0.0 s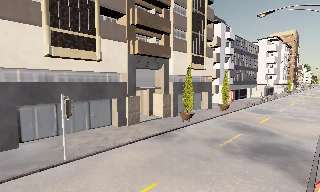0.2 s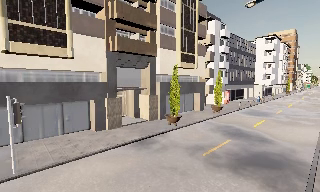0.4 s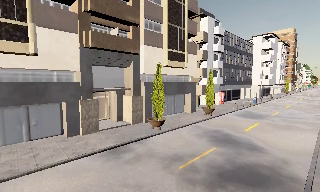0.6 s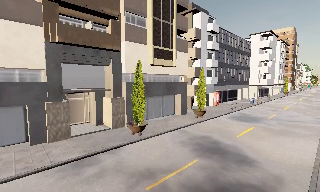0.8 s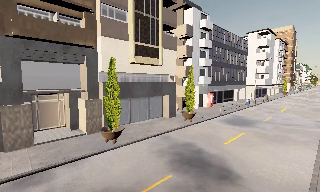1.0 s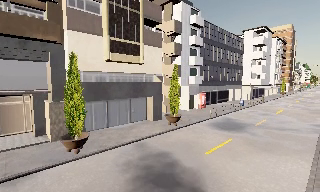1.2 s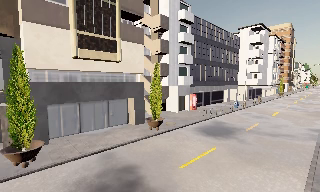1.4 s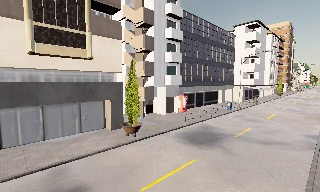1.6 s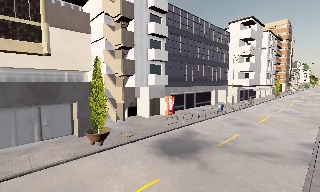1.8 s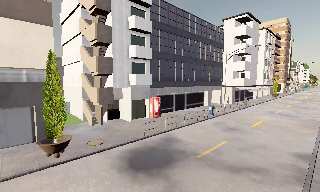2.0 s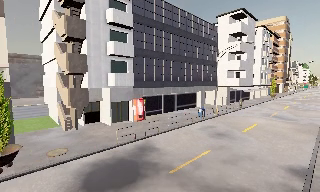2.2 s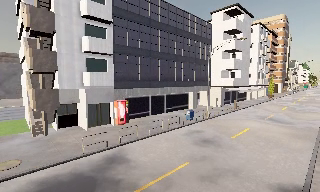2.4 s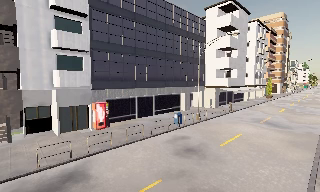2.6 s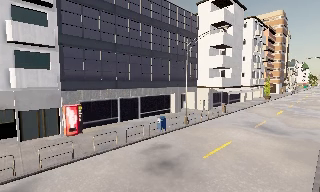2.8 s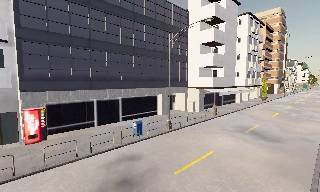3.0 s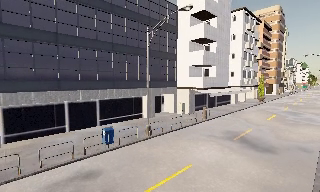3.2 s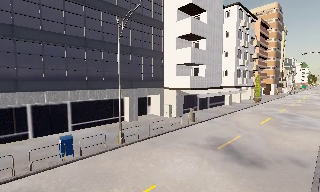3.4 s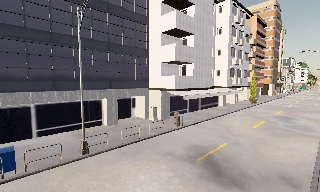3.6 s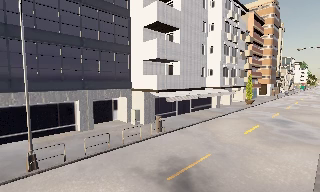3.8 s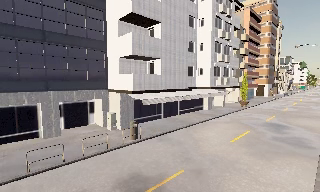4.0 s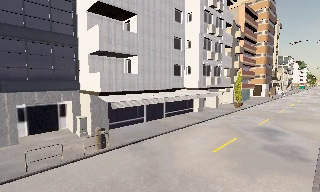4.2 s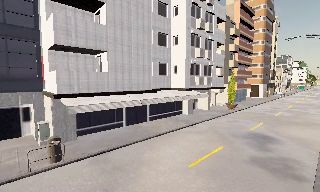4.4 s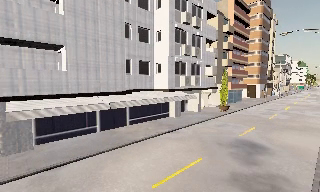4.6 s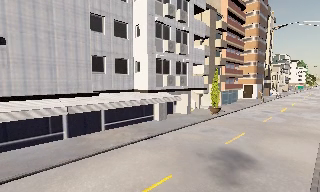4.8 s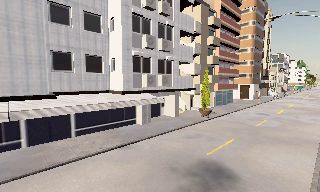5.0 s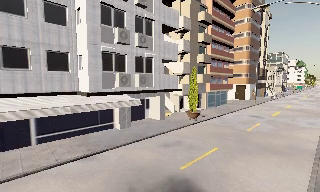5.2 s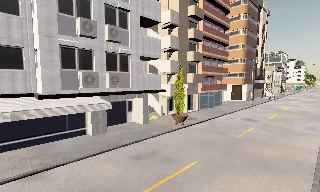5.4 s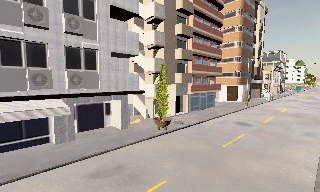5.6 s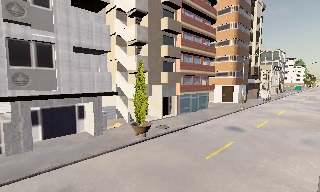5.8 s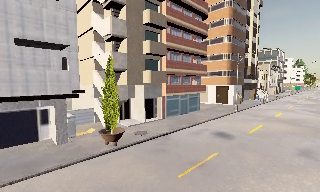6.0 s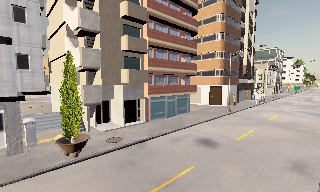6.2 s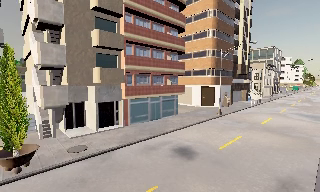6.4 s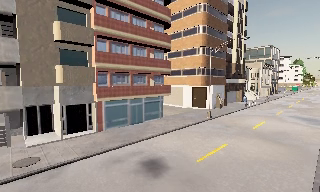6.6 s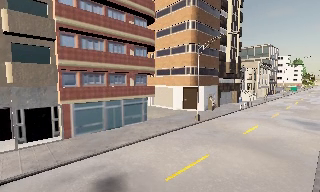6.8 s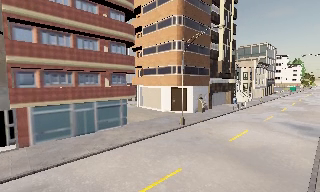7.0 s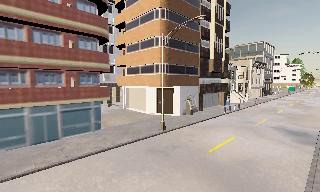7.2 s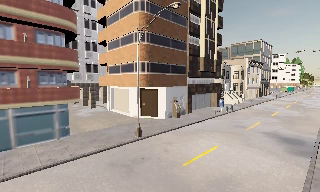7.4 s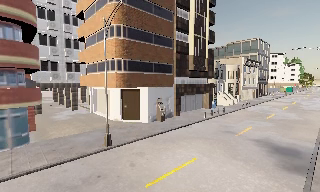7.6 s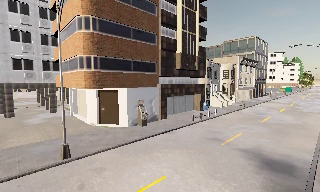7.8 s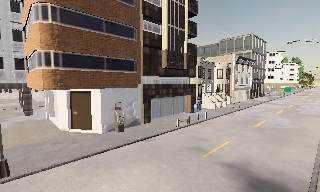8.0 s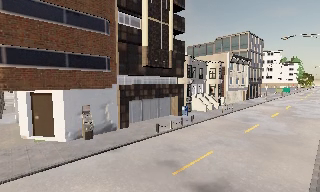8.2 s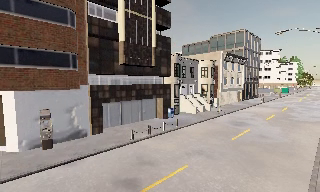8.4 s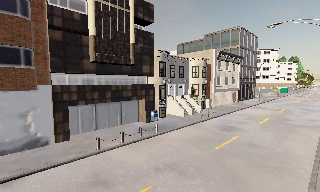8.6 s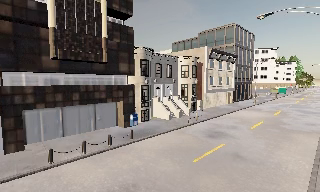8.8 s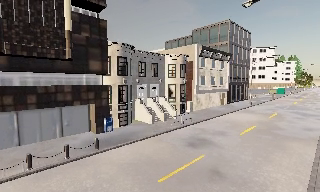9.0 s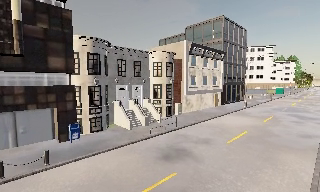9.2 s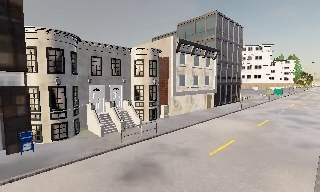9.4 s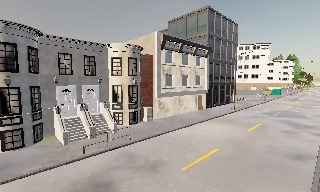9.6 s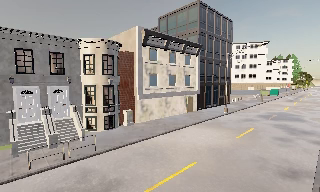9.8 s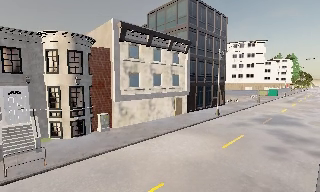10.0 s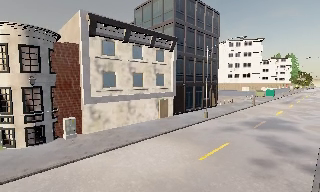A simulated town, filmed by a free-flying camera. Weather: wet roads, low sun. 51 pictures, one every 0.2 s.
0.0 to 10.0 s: The camera travels to its right and forward, about 110 m, so close, fixed things drift to the left.
The film runs forward here.
